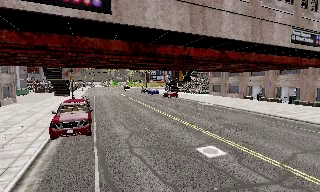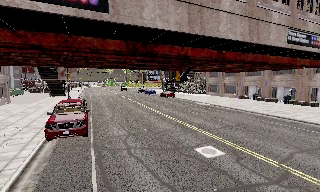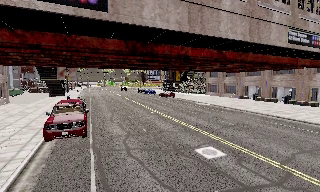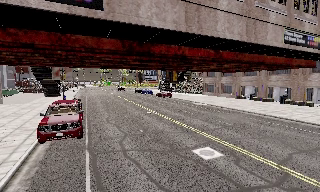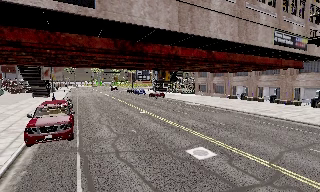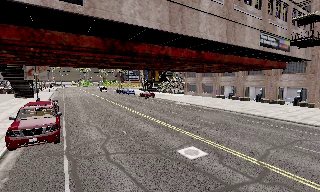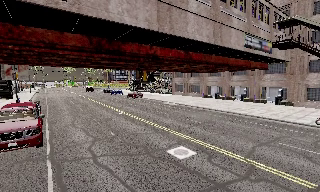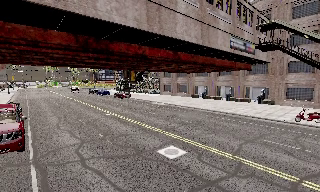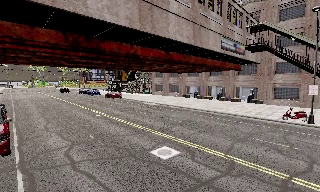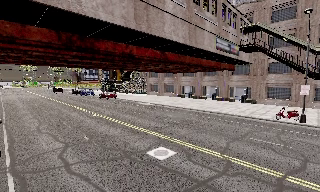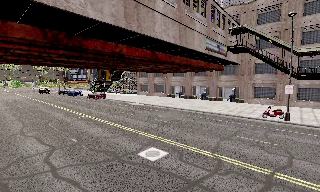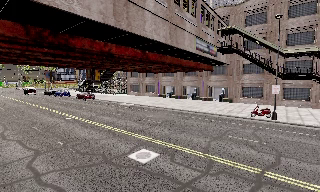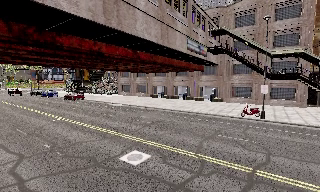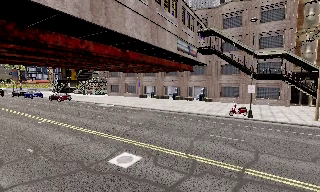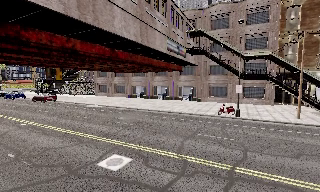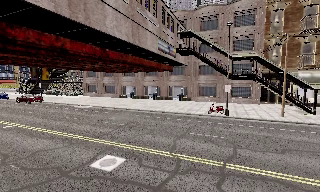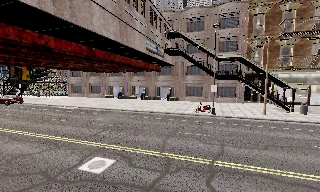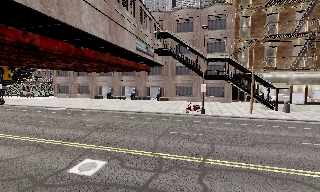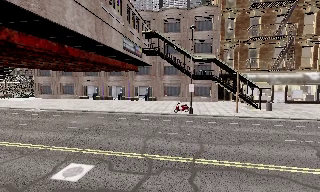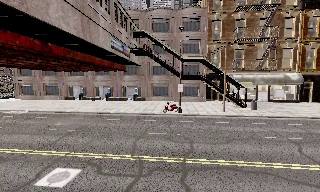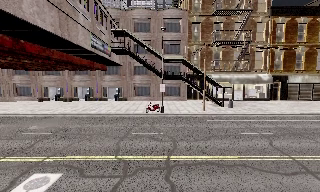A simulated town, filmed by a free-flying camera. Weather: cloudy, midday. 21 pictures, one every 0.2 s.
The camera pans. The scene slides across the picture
to the left.
The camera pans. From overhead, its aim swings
clockwise.
0.0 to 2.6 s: The camera pans to its right, which is clockwise from overhead, by about 35 degrees. It travels forward and to its left, about 1.5 m.
2.6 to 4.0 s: The scene slides to the left, as the camera pans about 30 degrees to its right. It travels to its left, about 0.5 m.
The film runs backward here.
